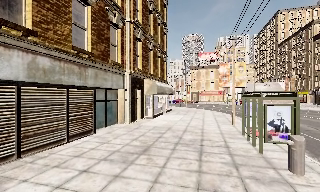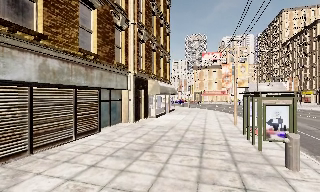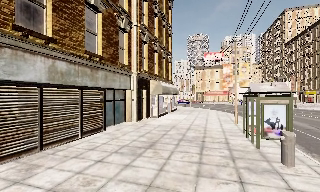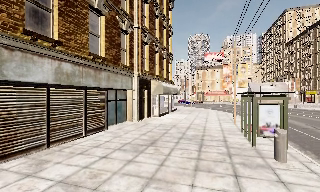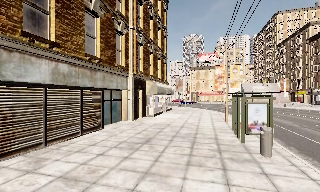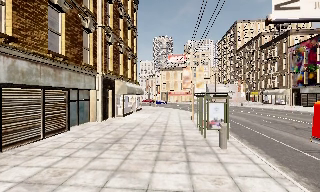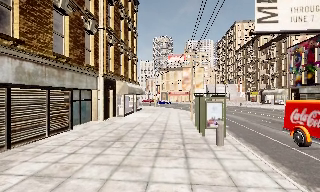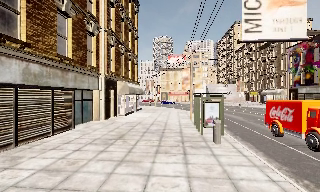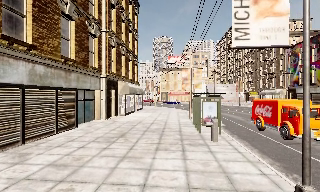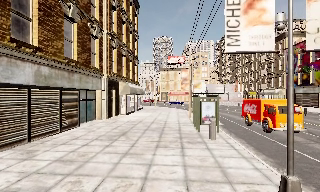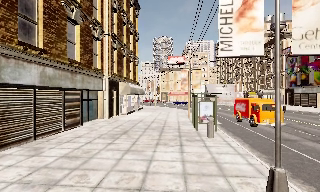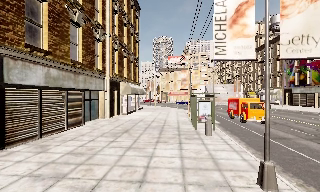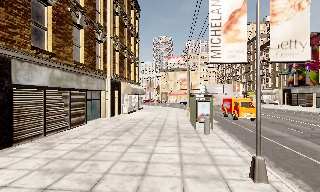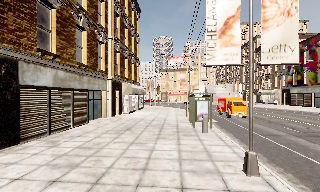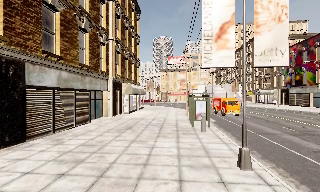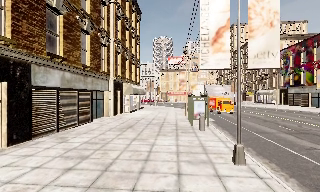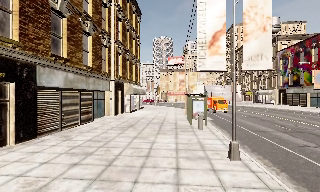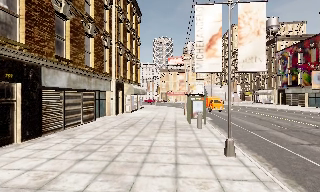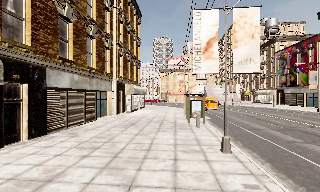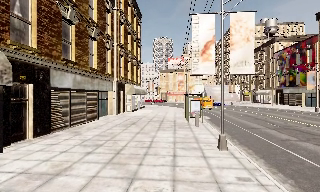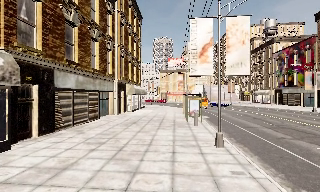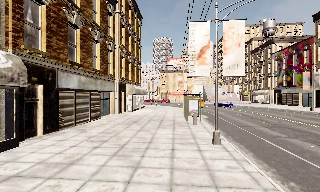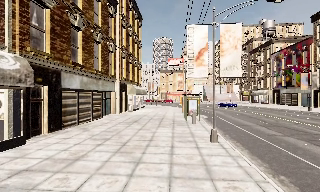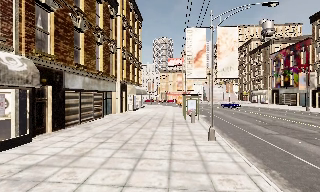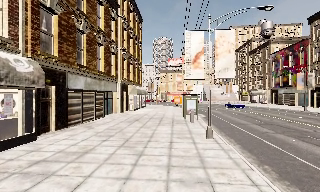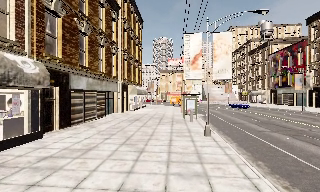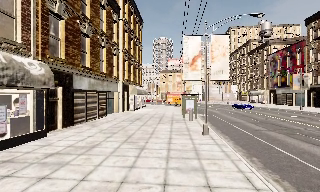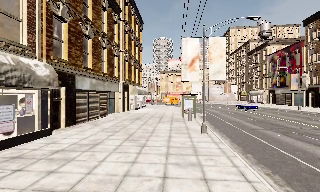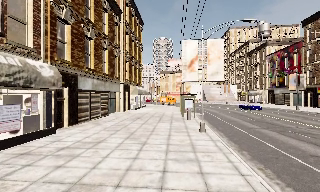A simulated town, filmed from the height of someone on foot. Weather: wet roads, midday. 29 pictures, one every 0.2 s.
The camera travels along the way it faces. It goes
backward.
0.0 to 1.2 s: The scene slides to the left, as the camera pans about 10 degrees to its right. It travels backward, about 2.5 m, so what stands in front gets smaller.
1.2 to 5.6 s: The camera travels backward, about 9 m, so what stands in front gets smaller.
The film runs backward here.
